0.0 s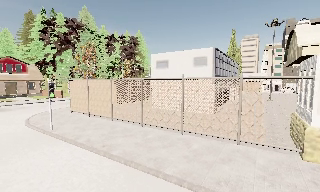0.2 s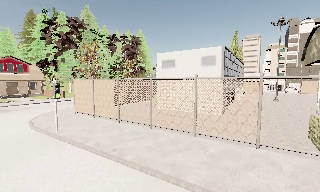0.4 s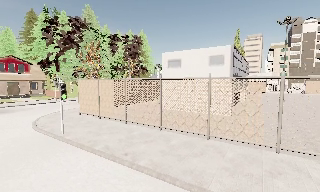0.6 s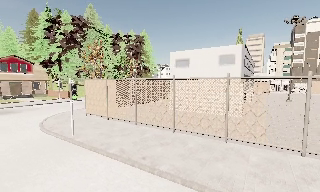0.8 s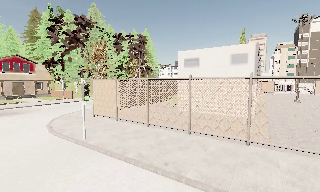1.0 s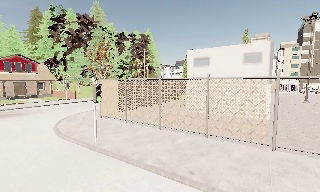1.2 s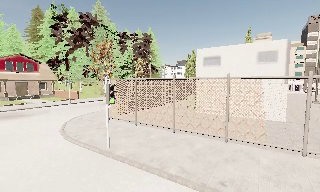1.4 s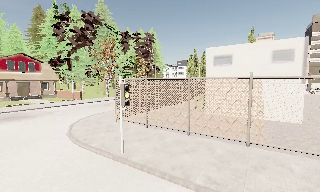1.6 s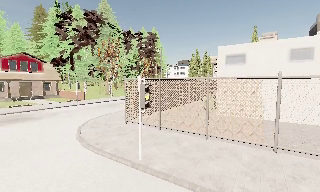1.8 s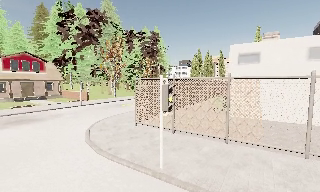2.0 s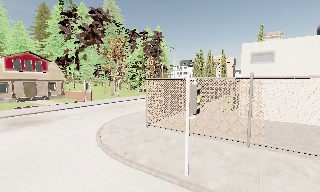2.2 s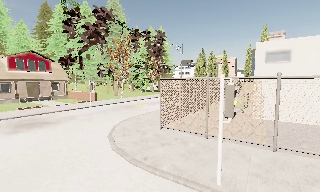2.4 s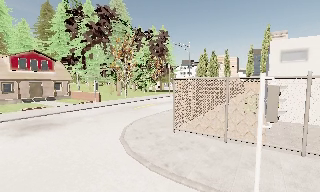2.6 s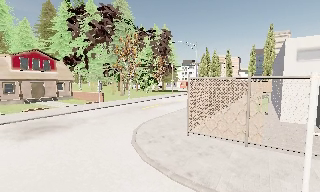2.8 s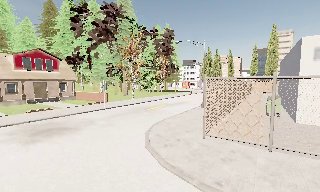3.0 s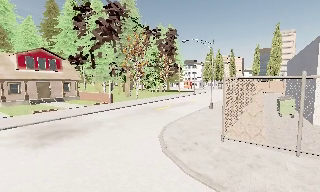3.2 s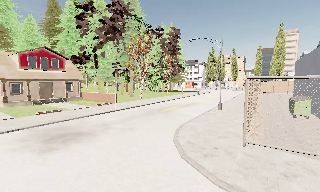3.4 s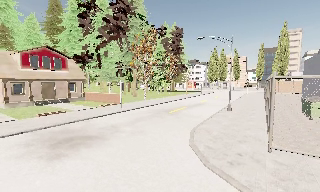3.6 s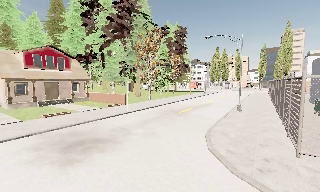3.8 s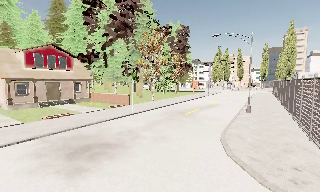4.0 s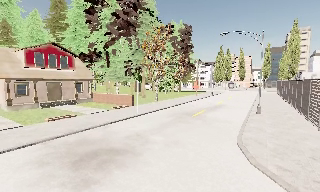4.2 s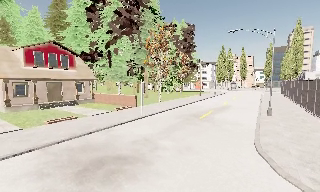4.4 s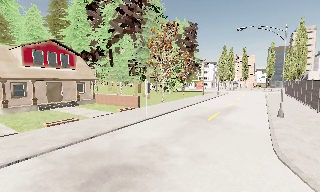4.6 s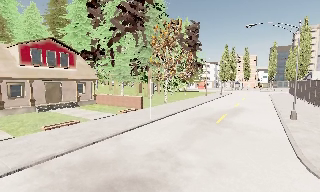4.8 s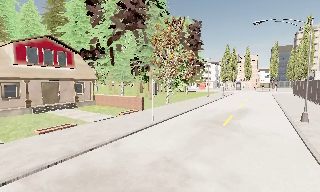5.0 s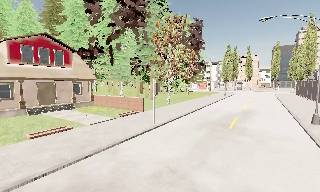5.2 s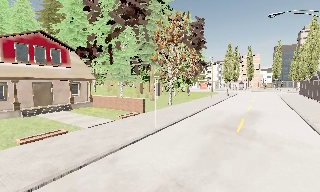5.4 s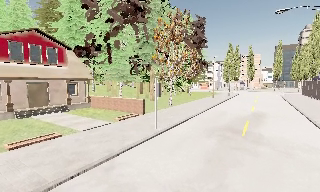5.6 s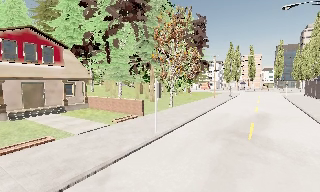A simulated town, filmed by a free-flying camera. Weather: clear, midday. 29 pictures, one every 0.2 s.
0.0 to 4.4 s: The camera travels to its left and forward, about 19 m, so close, fixed things drift to the right.
4.4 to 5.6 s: The camera travels forward, about 4.5 m, so what stands in front looms larger.
The film runs forward here.
